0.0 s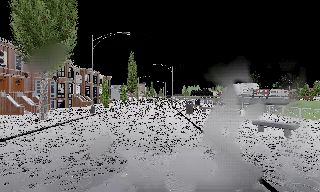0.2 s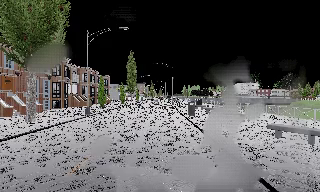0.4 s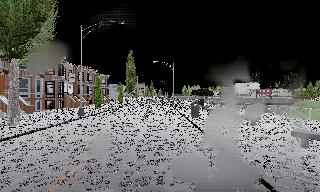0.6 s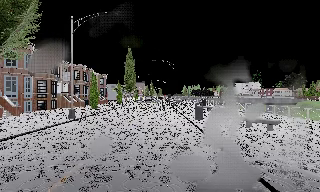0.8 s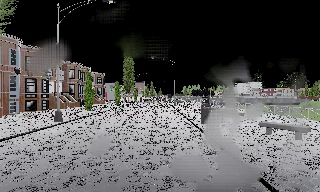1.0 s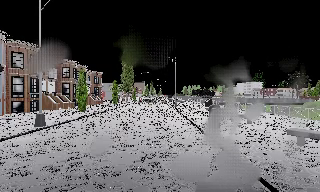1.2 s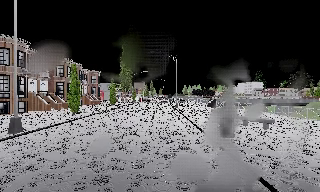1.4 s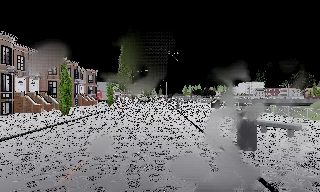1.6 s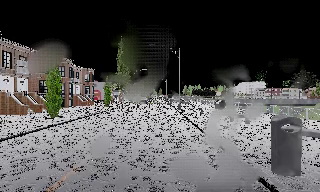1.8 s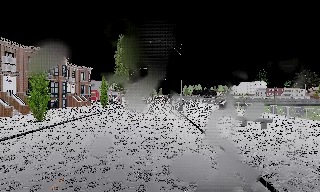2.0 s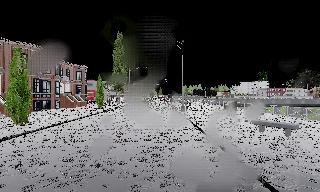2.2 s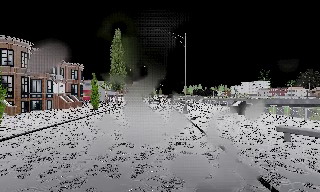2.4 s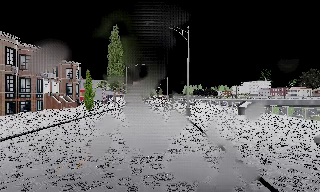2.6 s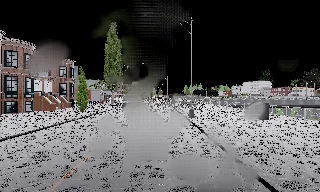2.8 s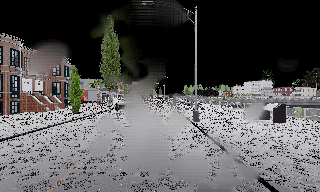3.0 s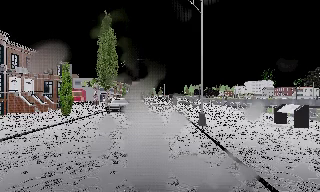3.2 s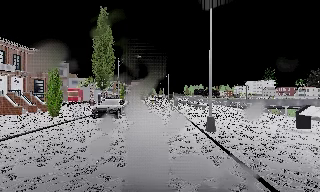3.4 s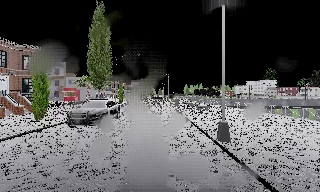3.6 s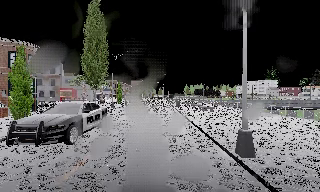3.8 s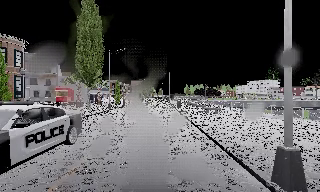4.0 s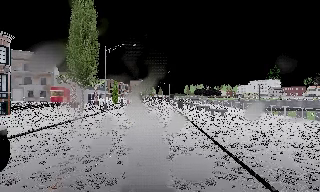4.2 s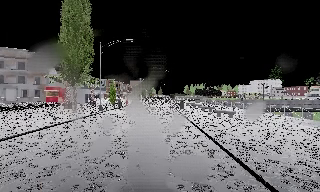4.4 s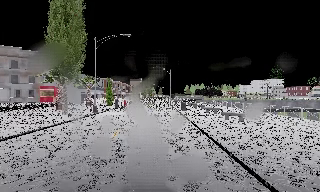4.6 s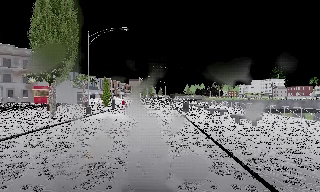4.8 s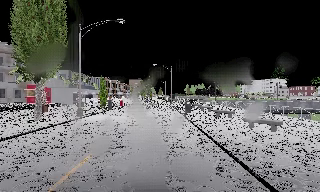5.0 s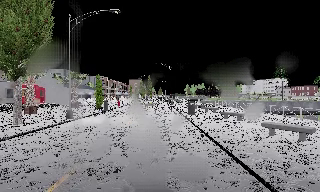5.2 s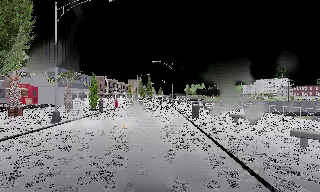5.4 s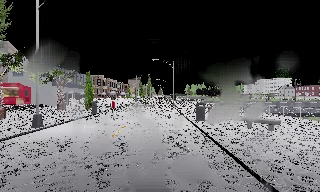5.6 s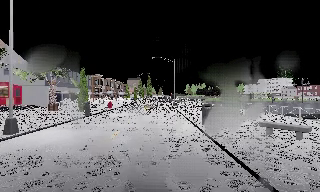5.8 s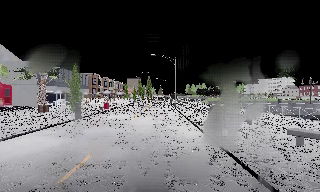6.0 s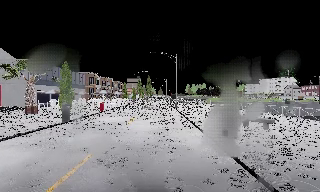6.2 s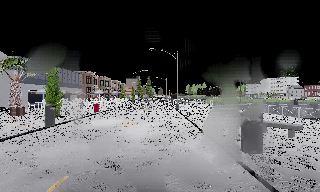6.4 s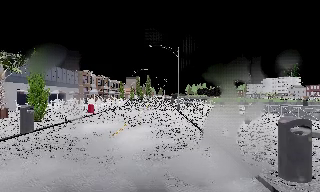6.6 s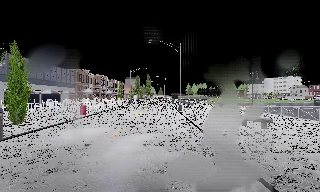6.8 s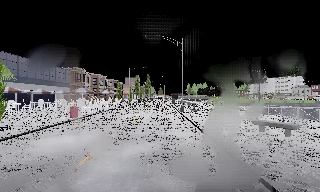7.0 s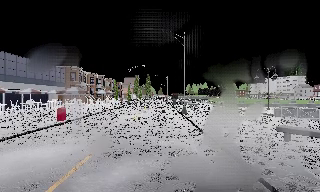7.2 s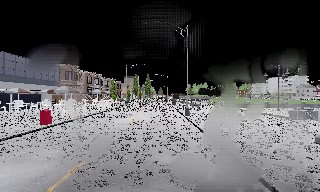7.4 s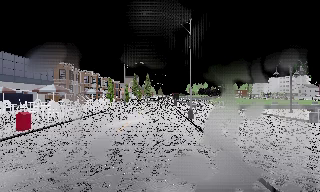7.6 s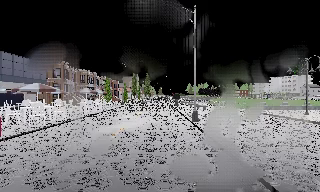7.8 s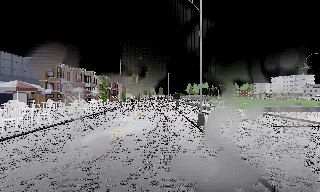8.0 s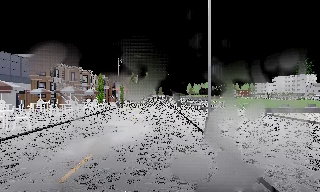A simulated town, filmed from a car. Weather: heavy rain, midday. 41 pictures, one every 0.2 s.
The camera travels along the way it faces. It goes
forward.
0.0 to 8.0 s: The camera travels forward, about 60 m, so what stands in front looms larger.
The film runs forward here.
